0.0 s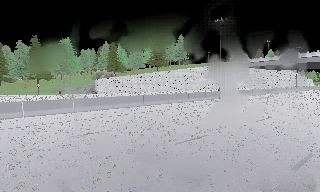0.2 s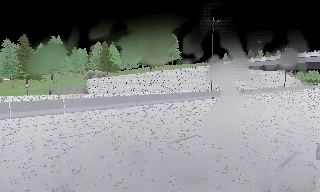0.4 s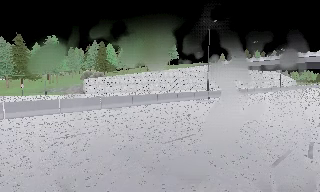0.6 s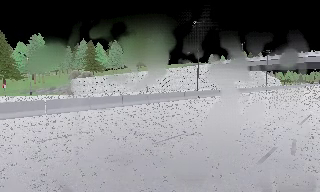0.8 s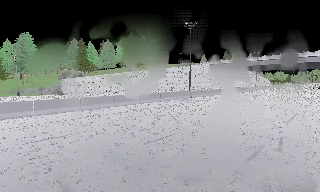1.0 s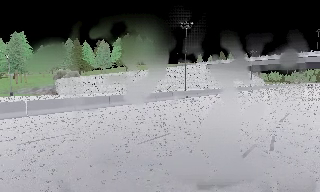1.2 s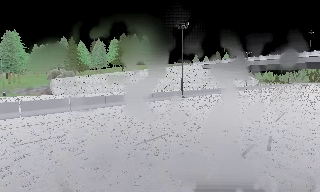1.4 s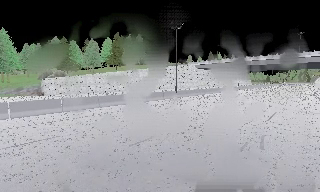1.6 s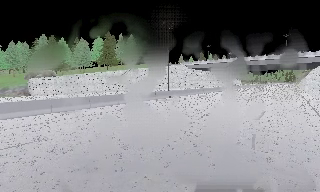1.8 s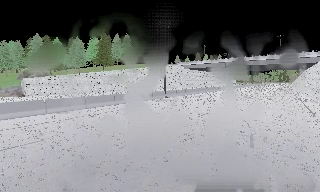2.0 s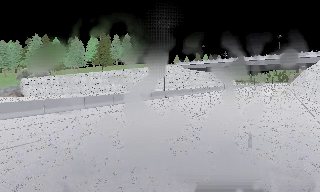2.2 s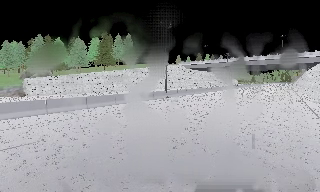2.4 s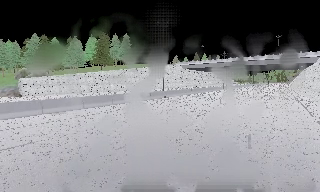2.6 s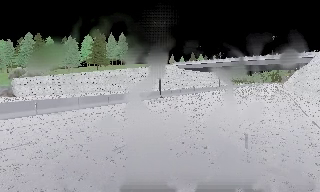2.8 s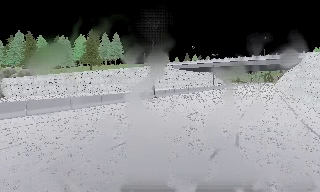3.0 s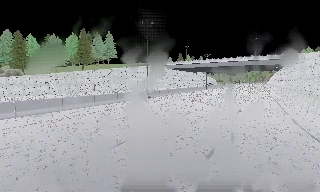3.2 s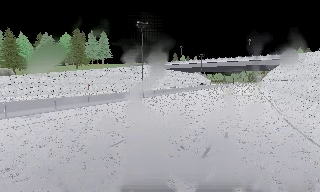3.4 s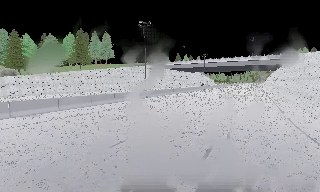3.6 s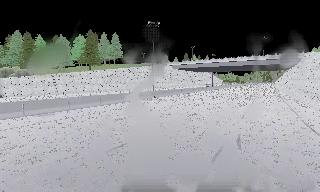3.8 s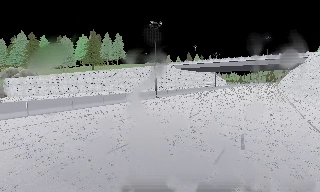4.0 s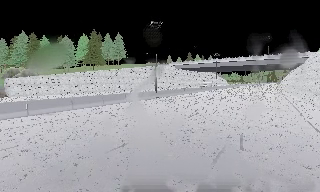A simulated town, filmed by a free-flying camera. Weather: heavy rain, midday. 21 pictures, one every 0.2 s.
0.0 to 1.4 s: The camera pans to its right, which is clockwise from overhead, by about 15 degrees.
1.4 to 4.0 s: The camera travels forward, about 0.5 m, so what stands in front looms larger.
The film runs forward here.
